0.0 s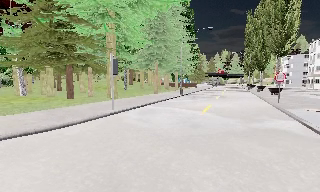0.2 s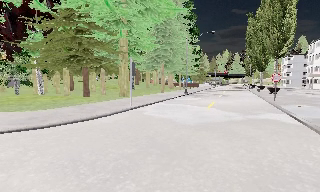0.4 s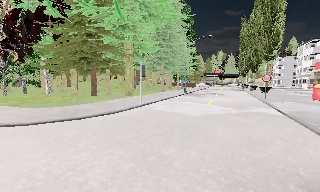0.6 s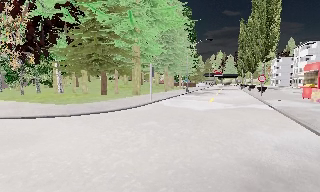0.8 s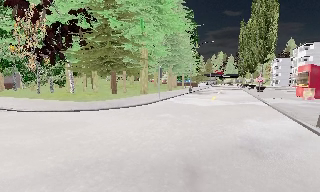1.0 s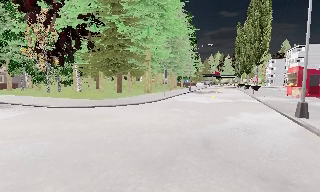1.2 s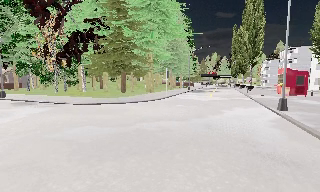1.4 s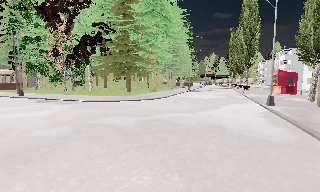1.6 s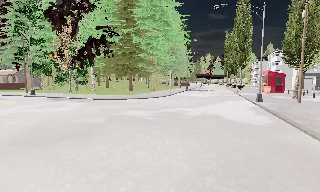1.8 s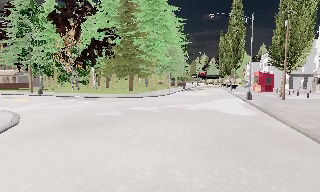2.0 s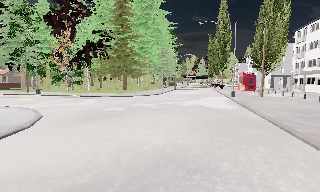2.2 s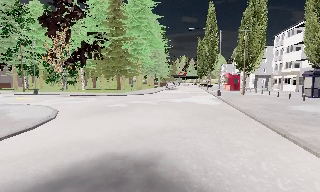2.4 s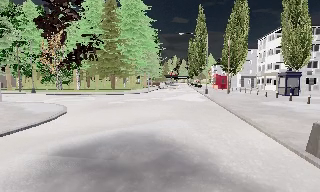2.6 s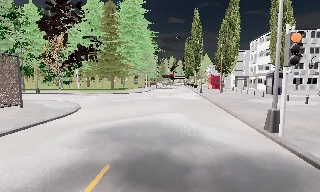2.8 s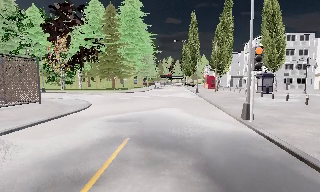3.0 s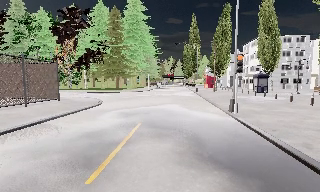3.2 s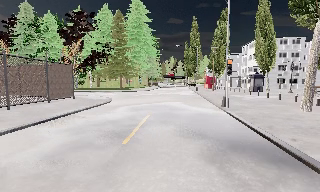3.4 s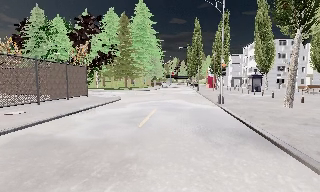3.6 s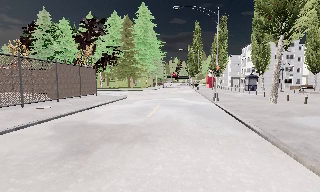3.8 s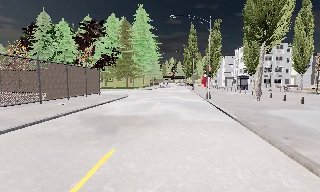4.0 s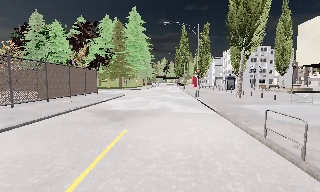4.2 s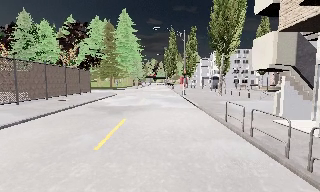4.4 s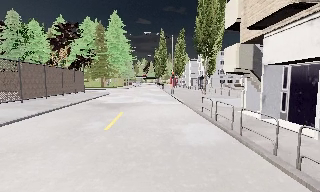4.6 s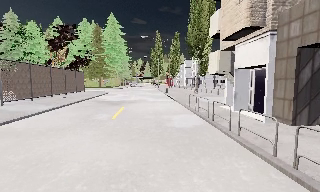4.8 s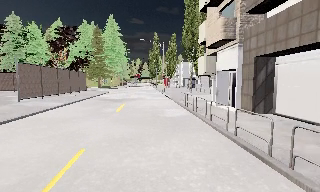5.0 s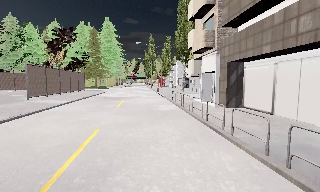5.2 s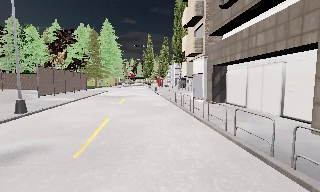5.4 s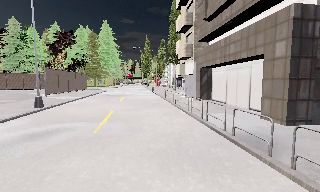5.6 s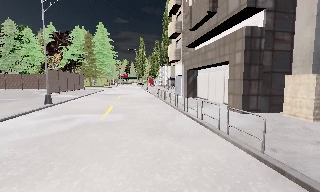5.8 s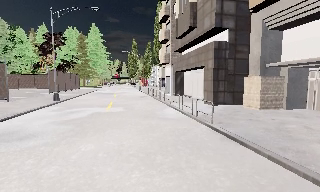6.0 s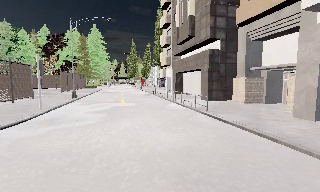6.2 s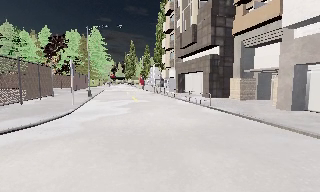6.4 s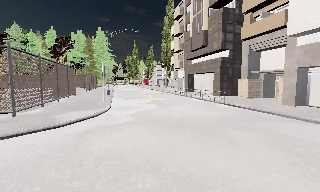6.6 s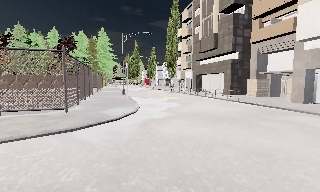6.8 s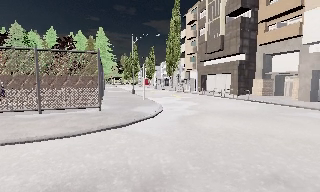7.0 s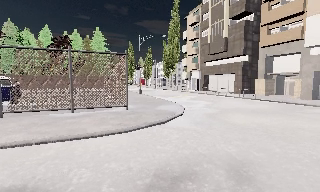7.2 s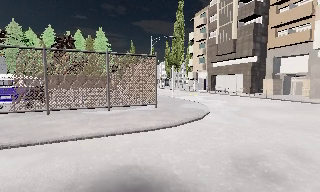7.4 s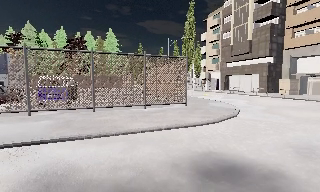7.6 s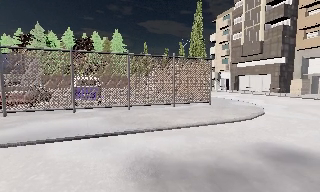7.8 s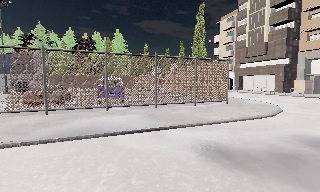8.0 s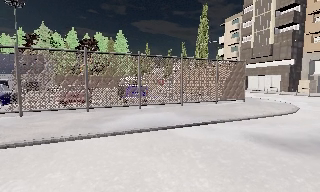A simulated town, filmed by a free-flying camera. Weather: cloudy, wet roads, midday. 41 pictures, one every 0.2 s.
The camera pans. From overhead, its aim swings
clockwise.
0.0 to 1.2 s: The camera travels backward and to its left, about 10 m, so what stands in front gets smaller.
1.2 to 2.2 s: The camera pans to its right, which is clockwise from overhead, by about 10 degrees. It travels backward, about 9 m, so what stands in front gets smaller.
2.2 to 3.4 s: The camera travels backward, about 10 m, so what stands in front gets smaller.
3.4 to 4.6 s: The scene slides to the left, as the camera pans about 10 degrees to its right. It travels backward, about 10 m, so what stands in front gets smaller.
4.6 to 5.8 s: The camera travels backward, about 11 m, so what stands in front gets smaller.
5.8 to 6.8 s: The camera travels backward and to its left, about 10 m, so what stands in front gets smaller.
6.8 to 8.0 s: The camera travels to its left, about 11 m, so close, fixed things drift to the right.
The film runs backward here.
